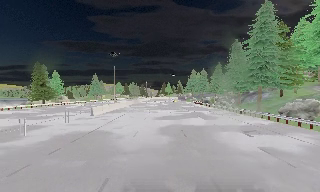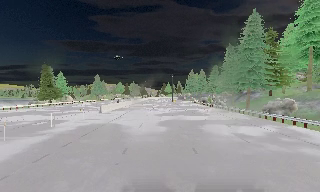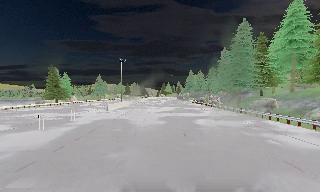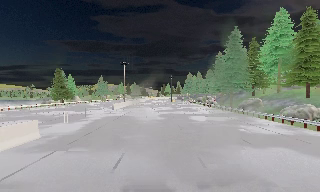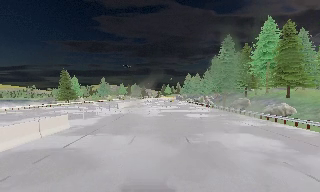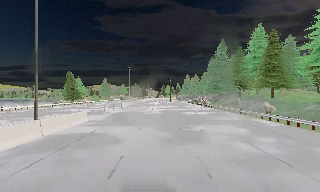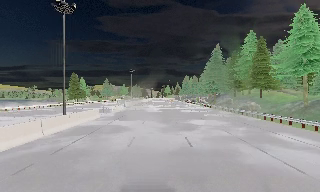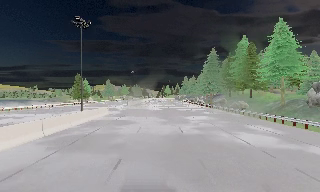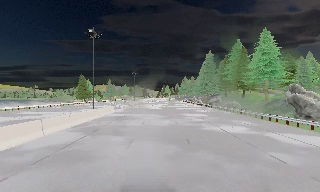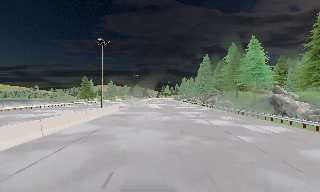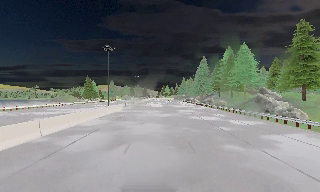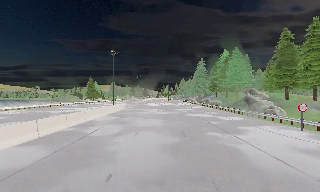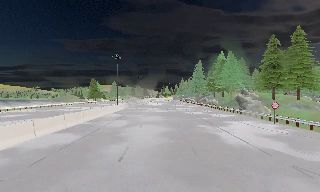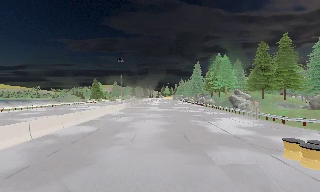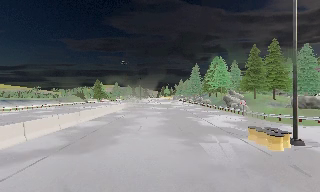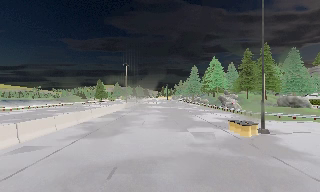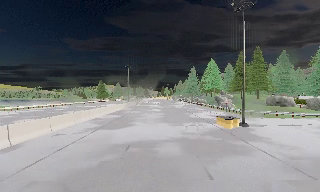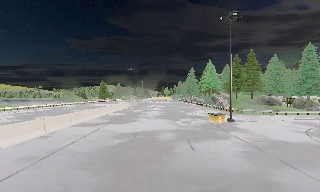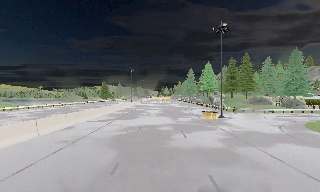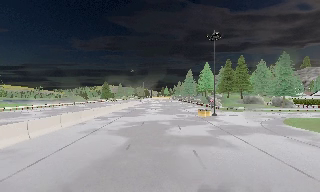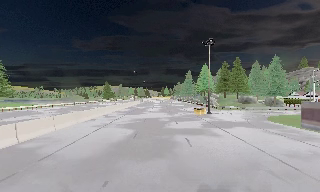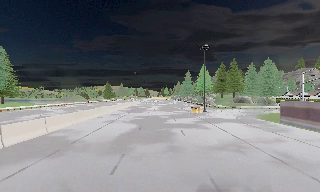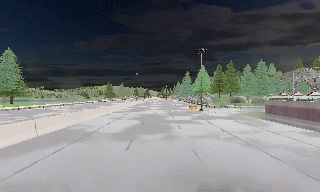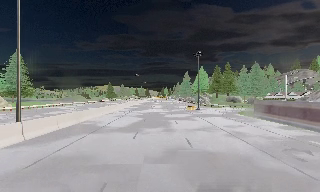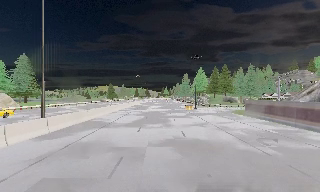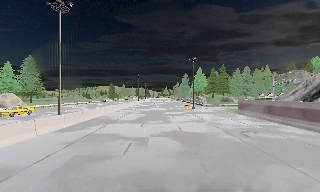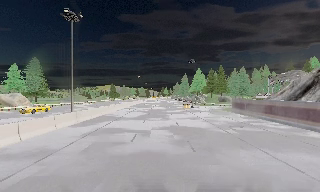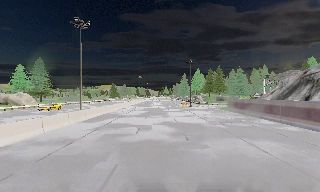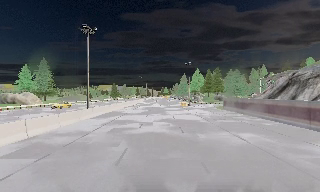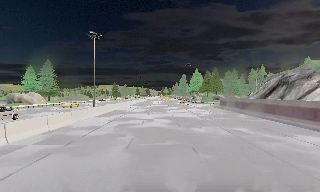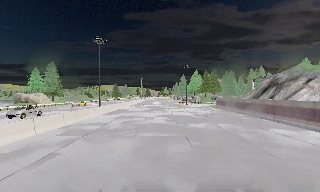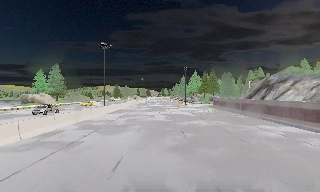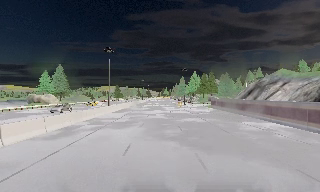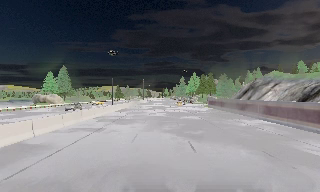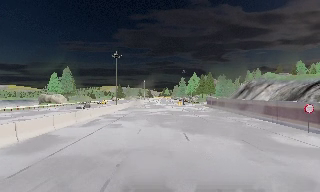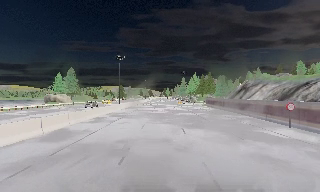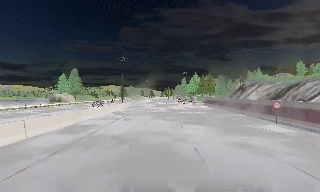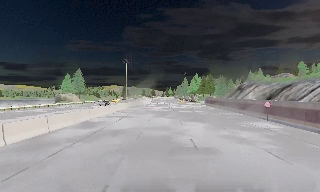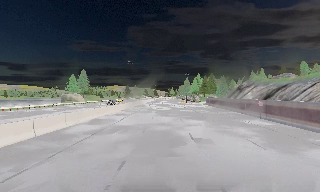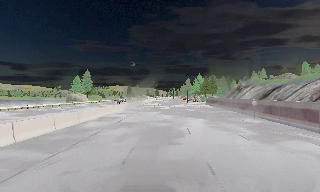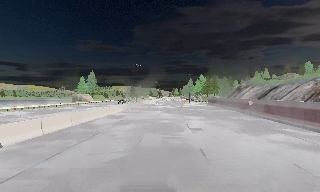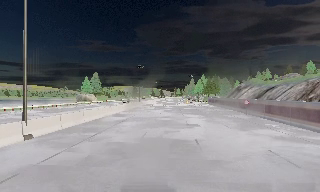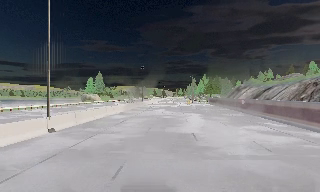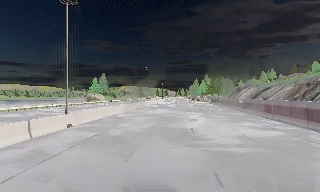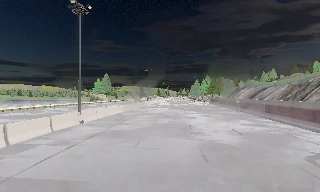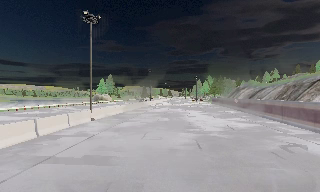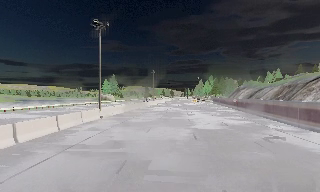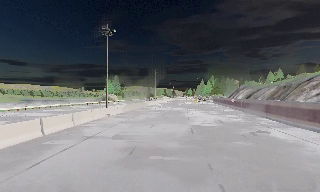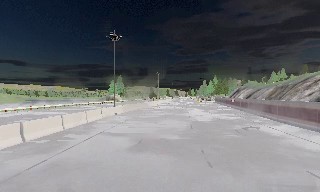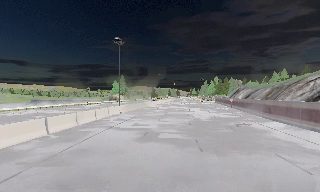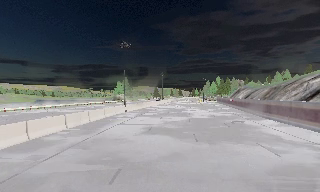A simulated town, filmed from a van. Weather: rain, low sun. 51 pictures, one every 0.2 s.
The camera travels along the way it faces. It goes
backward.
0.0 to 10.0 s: The camera swings to its left by about 10 degrees, and the scene slides to the right. It travels backward, about 120 m, so what stands in front gets smaller. It loses speed.
The film runs backward here.
